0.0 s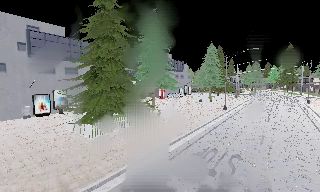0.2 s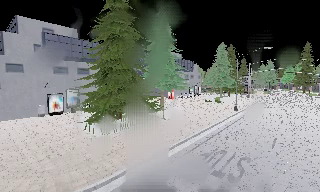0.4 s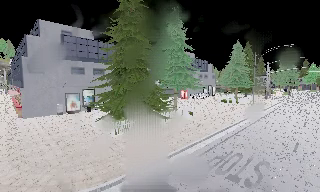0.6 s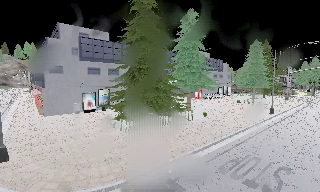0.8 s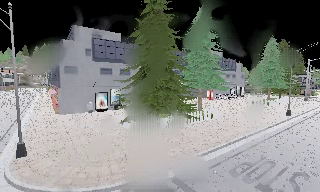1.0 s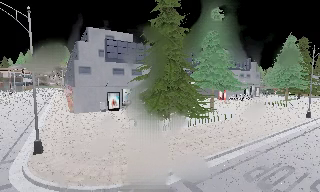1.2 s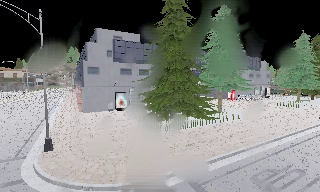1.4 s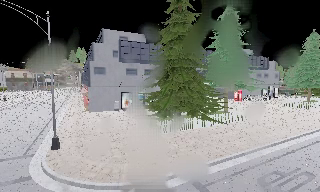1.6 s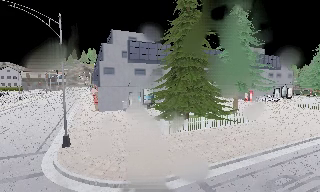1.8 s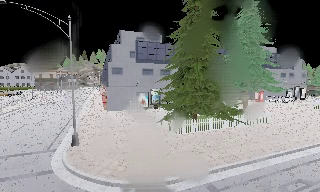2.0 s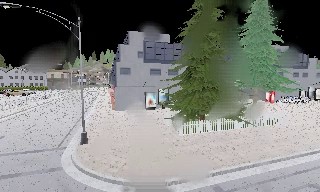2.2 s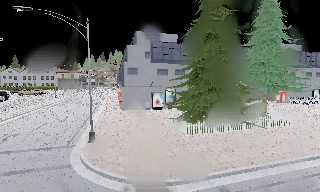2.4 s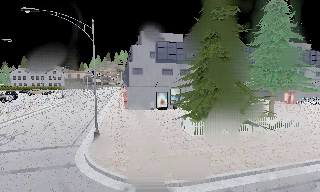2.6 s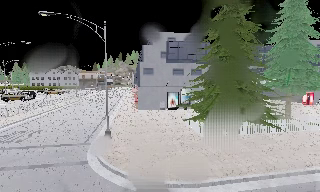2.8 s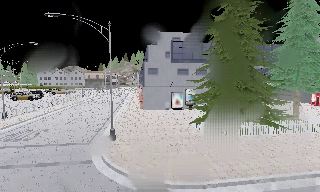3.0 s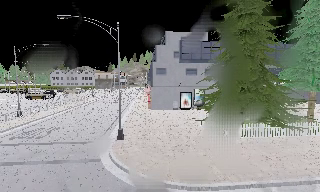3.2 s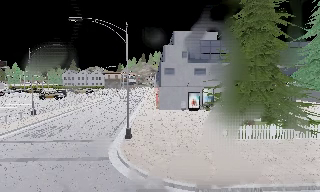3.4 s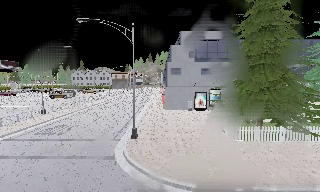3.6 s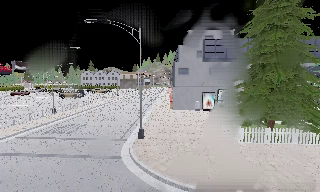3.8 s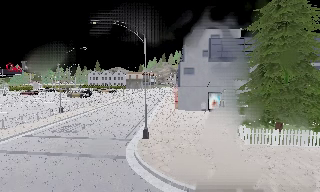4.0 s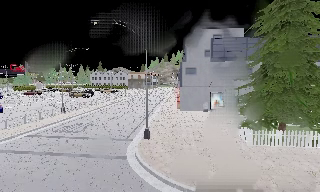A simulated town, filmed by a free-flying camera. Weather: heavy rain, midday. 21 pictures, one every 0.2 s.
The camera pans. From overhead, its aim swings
counterclockwise.
The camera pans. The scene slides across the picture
to the right.
0.0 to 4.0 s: The camera pans to its left, which is counterclockwise from overhead, by about 60 degrees. It travels to its right and forward, about 1 m.
The film runs forward here.
